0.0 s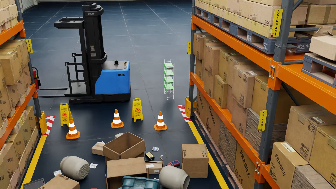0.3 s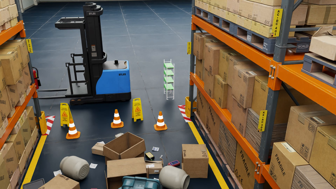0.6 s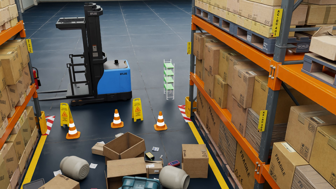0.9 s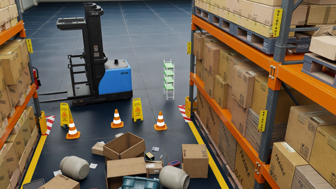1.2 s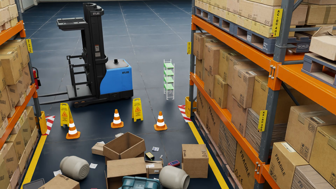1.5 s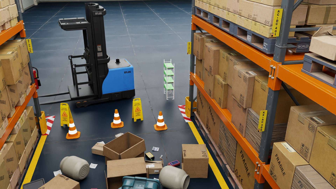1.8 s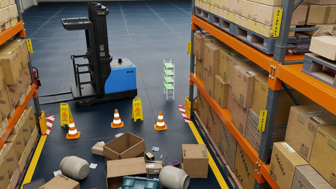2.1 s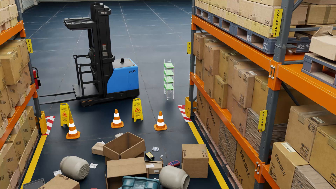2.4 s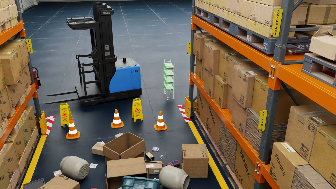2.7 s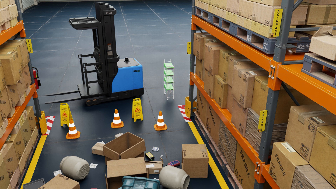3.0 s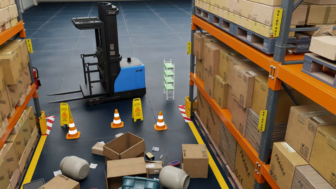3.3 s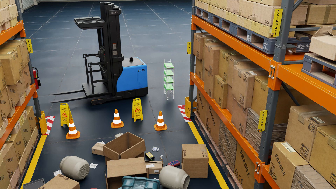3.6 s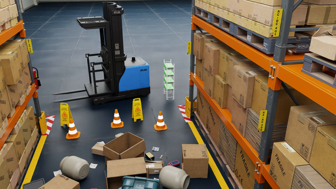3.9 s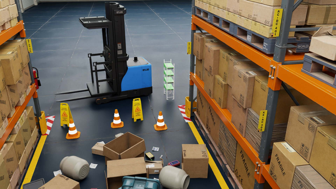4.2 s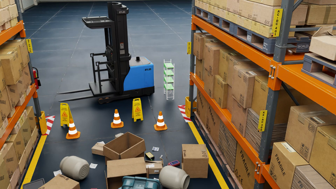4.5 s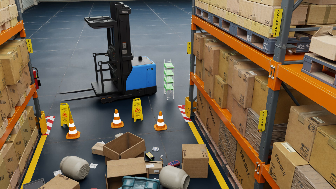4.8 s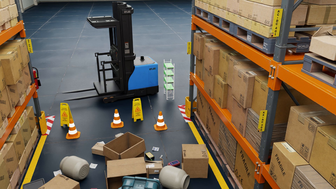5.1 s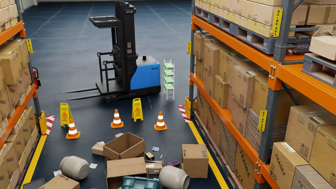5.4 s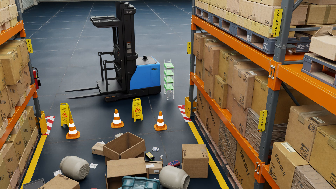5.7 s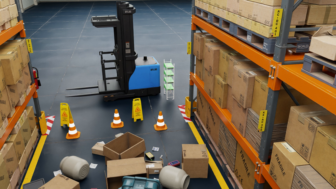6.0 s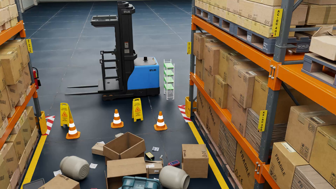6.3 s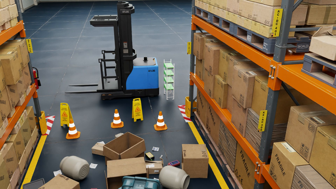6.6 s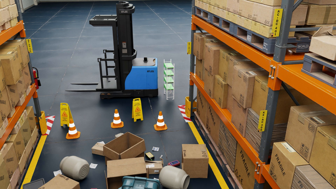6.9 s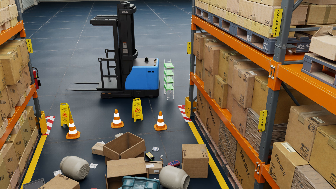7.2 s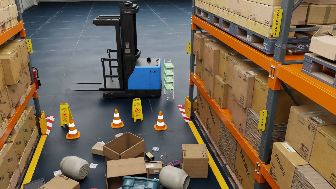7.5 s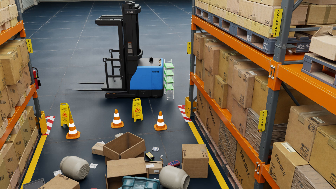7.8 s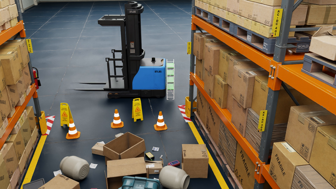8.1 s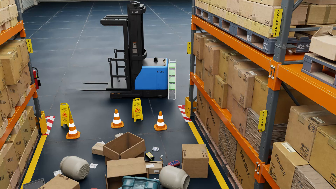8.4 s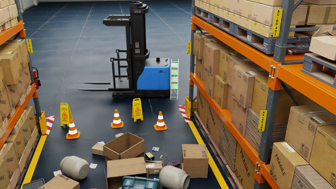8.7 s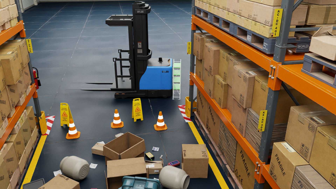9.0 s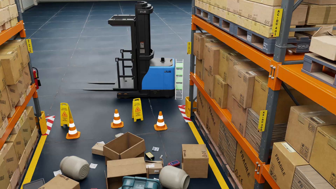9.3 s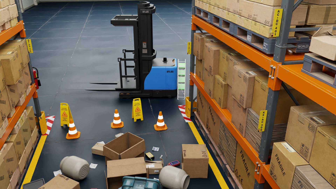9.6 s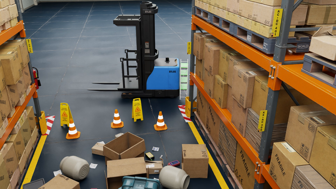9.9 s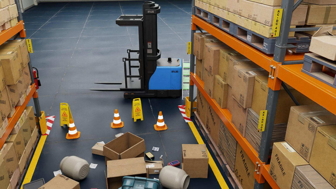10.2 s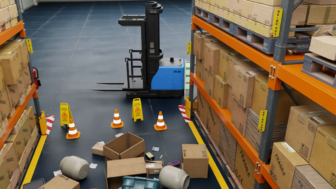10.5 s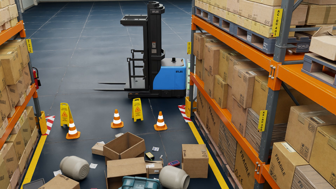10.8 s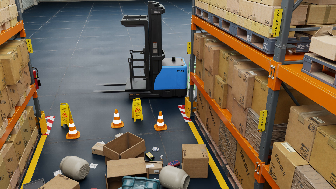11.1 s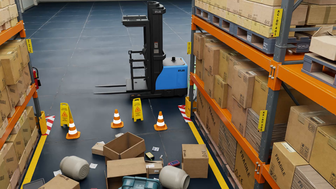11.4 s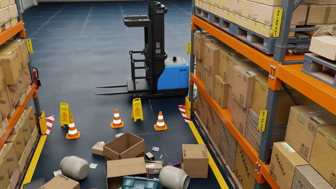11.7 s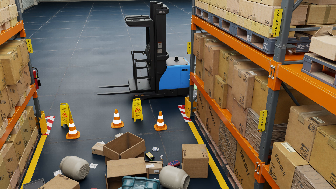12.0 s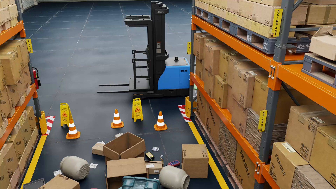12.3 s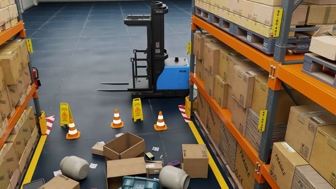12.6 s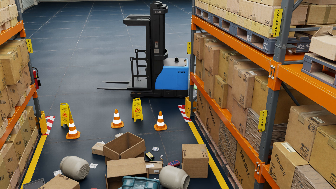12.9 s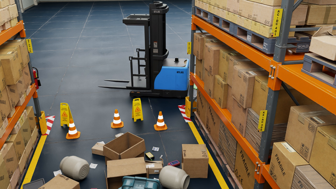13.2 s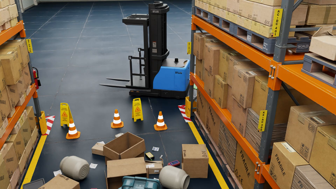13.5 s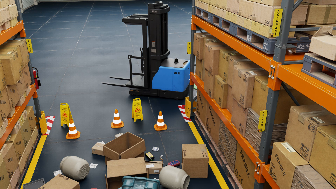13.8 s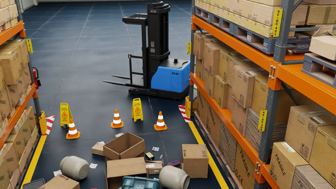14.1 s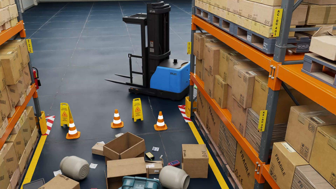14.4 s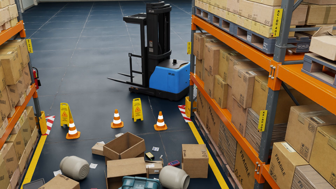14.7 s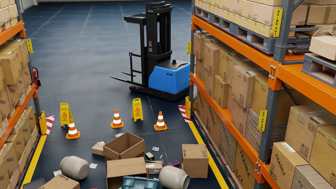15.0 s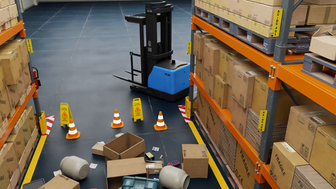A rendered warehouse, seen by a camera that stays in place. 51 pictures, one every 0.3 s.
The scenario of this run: A forklift runs into an object in its way.
